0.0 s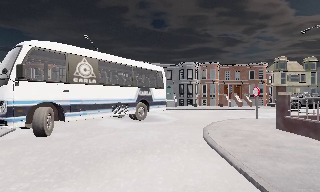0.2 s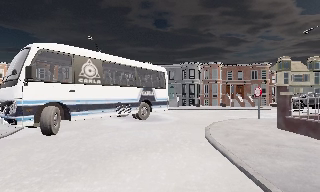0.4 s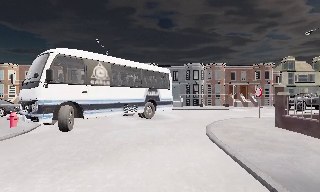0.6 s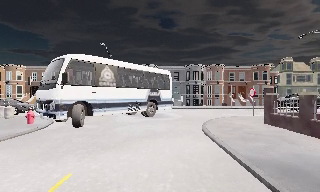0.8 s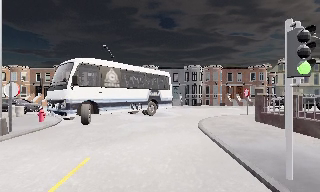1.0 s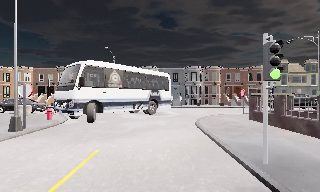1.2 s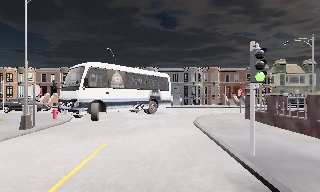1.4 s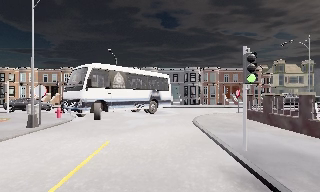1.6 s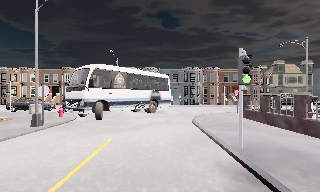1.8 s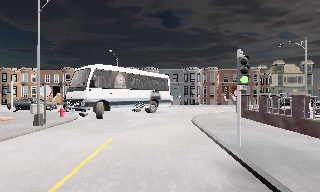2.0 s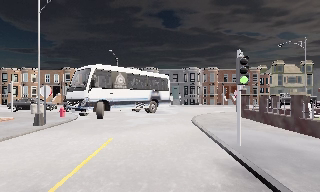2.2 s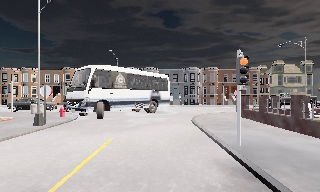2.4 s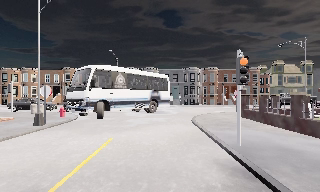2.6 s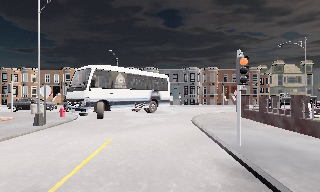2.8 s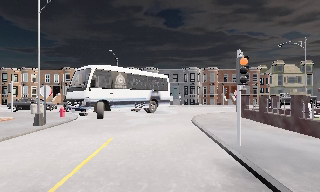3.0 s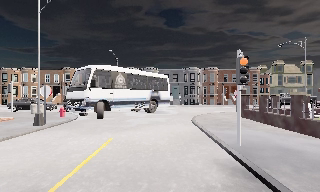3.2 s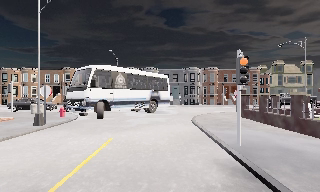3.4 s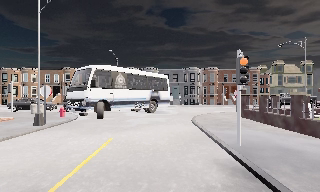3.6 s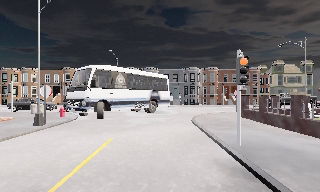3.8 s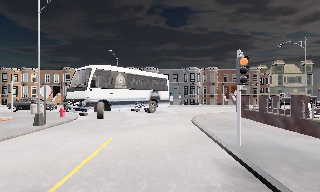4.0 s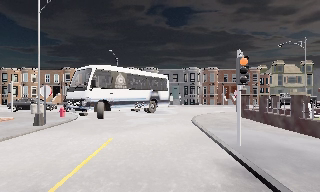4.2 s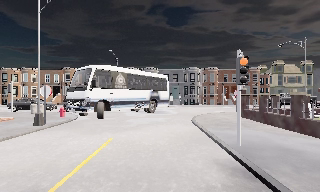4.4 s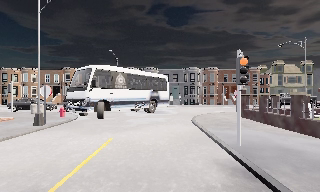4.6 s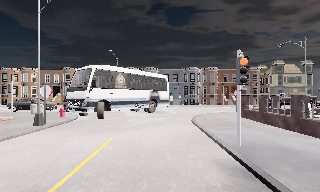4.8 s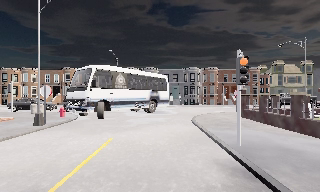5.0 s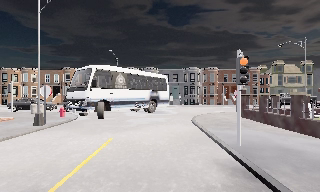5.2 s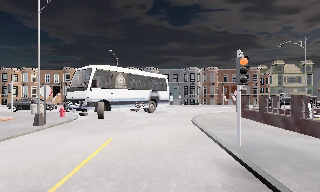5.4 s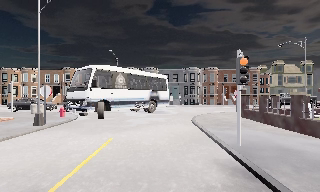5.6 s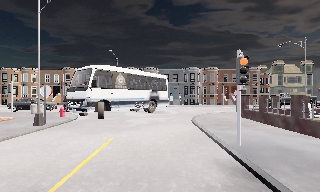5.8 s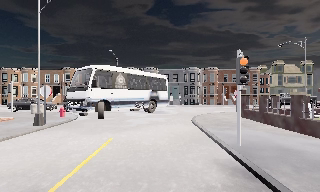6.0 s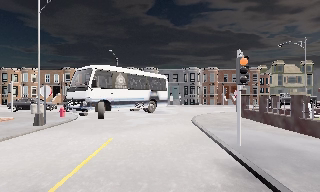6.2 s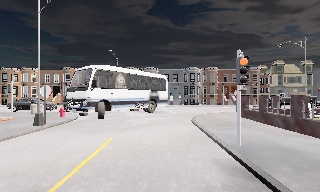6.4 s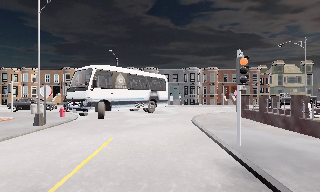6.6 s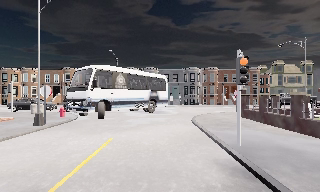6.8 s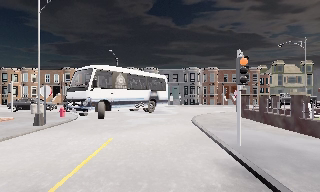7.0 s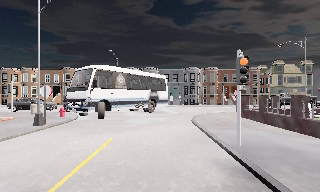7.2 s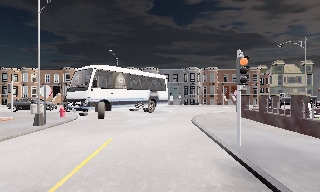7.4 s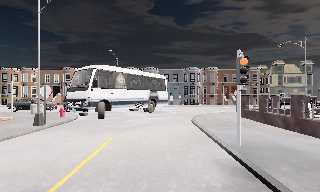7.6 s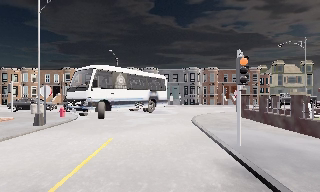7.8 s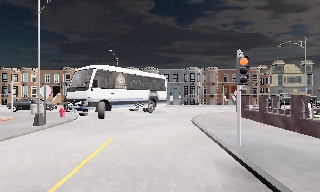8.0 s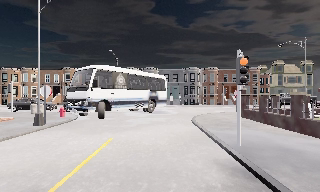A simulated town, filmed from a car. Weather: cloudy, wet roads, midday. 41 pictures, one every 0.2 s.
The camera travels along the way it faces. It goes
backward.
0.0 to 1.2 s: The camera travels backward, about 4 m, so what stands in front gets smaller.
1.2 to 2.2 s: The camera travels backward, about 1 m, so what stands in front gets smaller. It loses speed.
2.2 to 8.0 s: The camera keeps its place and its aim.
The film runs backward here.
